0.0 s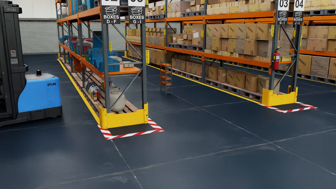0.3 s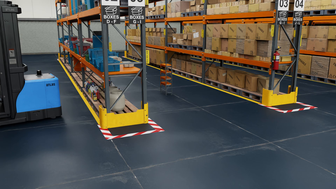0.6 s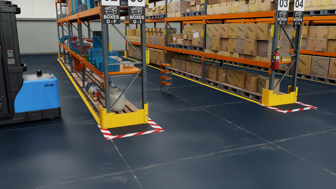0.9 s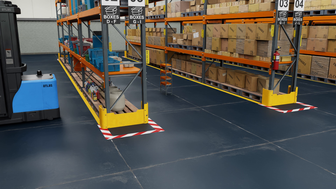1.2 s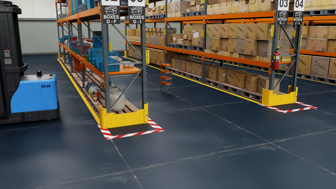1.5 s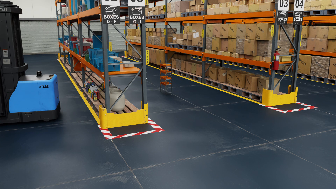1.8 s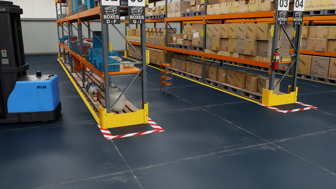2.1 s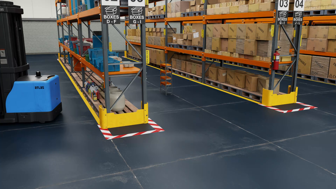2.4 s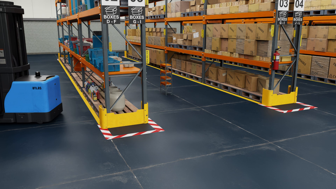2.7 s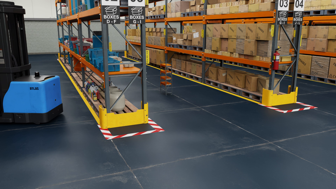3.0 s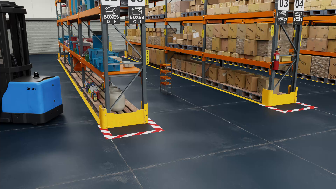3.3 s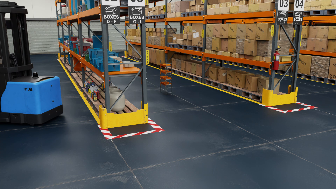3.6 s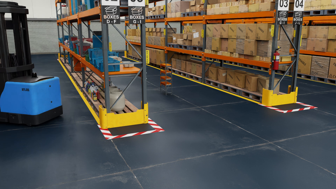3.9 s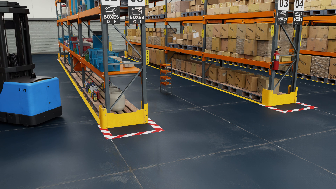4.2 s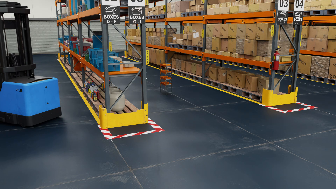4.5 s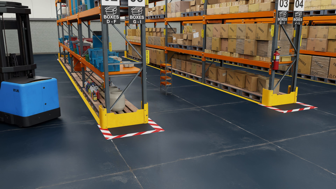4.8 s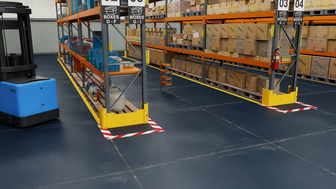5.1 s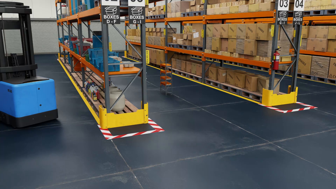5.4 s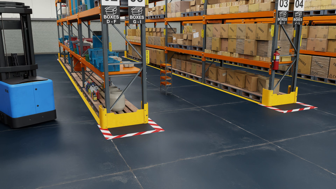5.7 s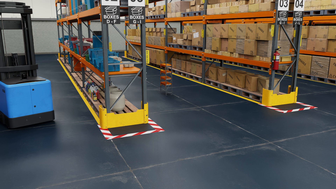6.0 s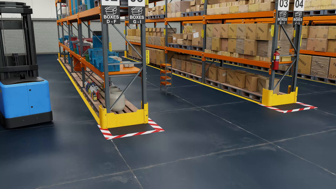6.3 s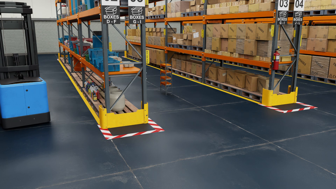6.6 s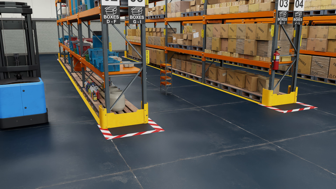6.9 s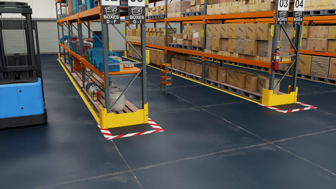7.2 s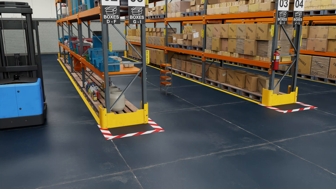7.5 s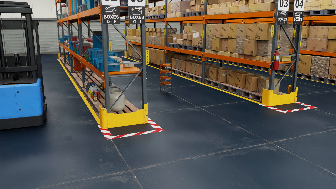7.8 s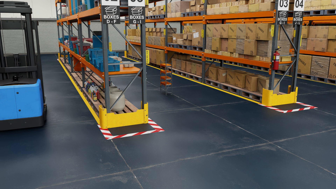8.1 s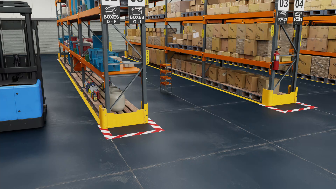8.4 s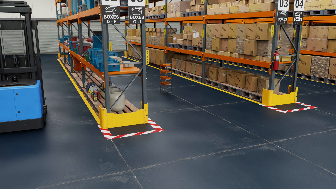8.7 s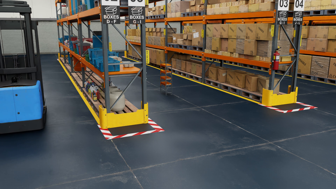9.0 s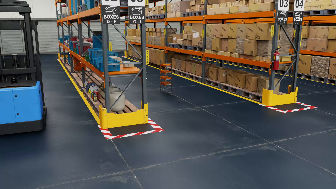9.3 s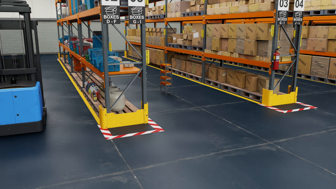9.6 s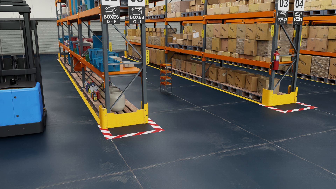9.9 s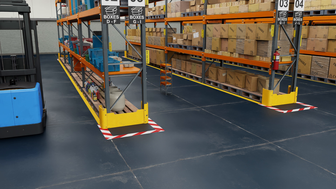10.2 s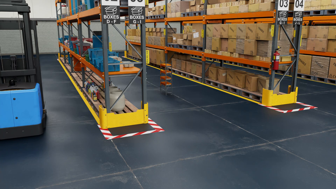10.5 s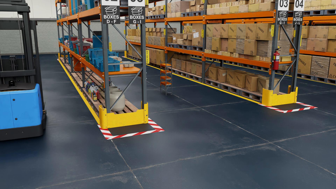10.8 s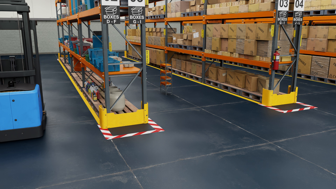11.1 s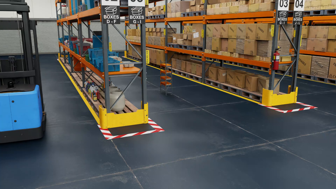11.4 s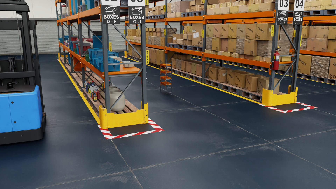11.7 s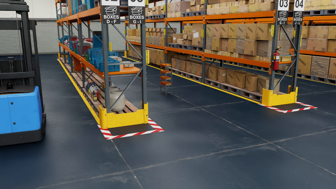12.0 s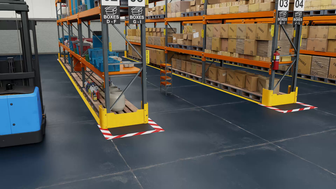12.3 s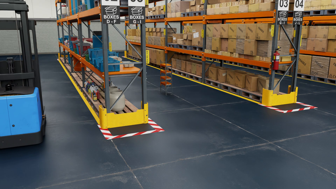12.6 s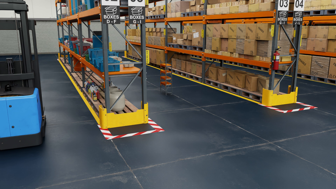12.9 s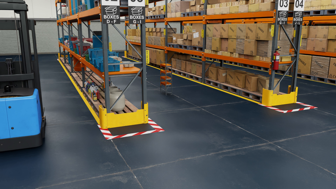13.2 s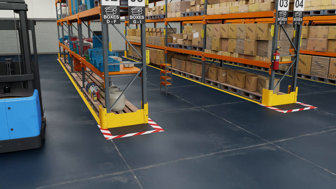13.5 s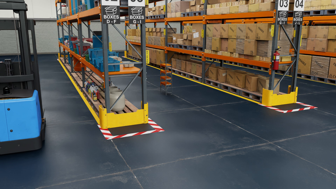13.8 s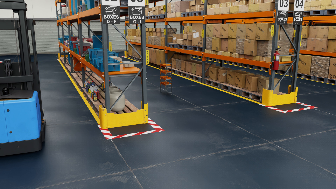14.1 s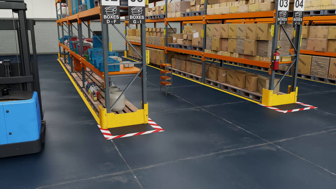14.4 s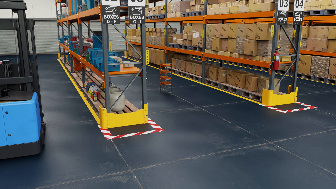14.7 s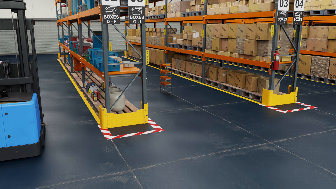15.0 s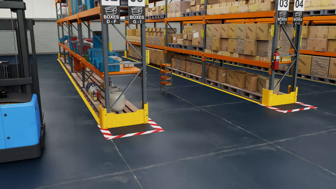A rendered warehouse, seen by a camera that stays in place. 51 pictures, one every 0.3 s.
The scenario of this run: A forklift runs into an object in its way.
